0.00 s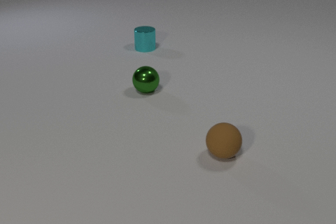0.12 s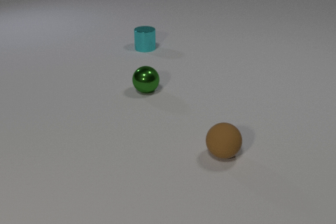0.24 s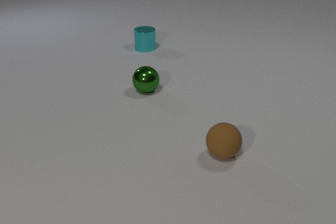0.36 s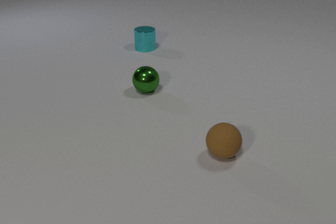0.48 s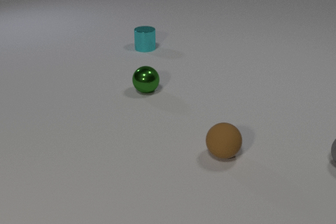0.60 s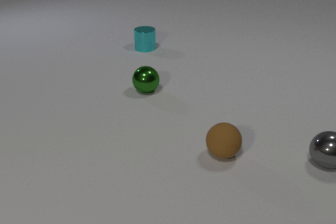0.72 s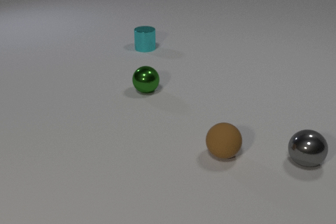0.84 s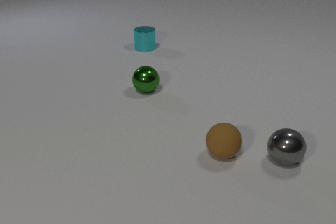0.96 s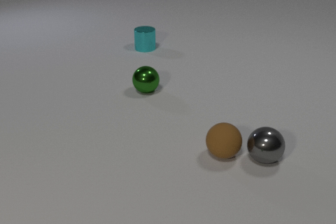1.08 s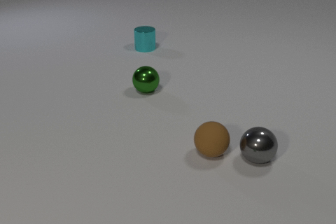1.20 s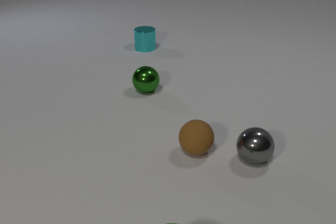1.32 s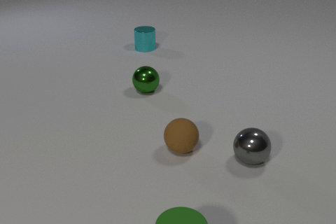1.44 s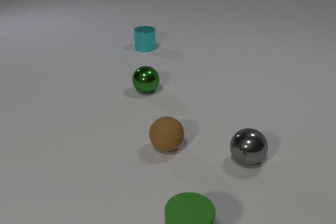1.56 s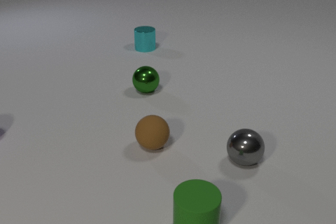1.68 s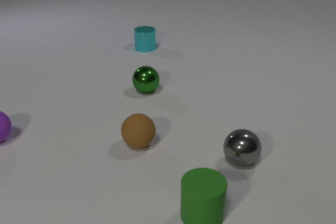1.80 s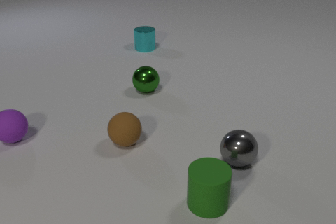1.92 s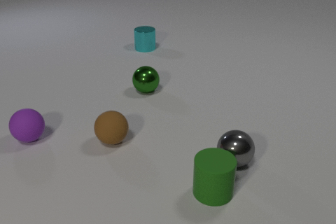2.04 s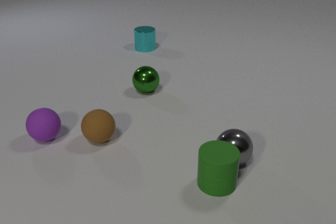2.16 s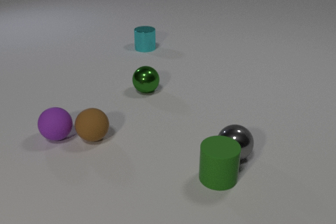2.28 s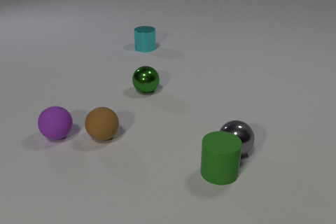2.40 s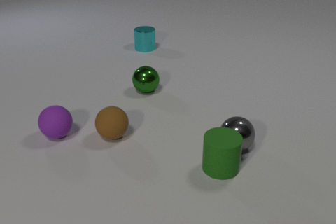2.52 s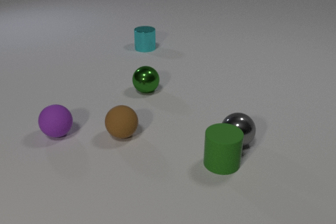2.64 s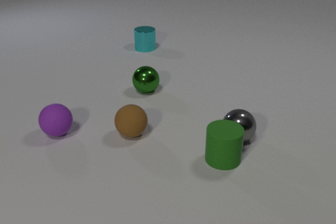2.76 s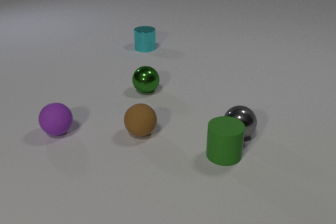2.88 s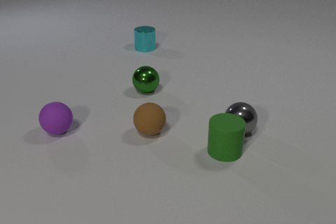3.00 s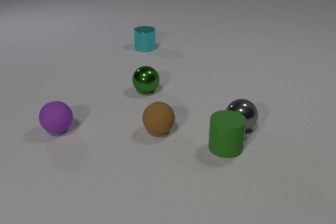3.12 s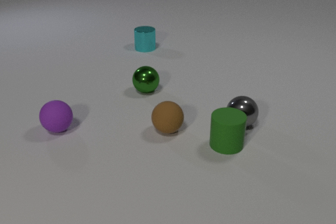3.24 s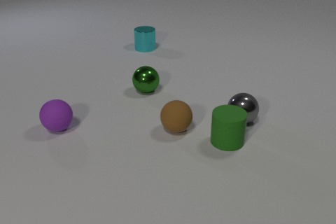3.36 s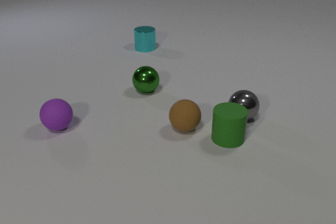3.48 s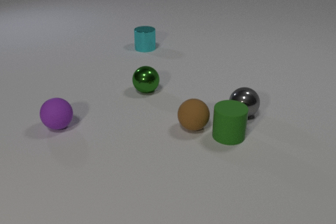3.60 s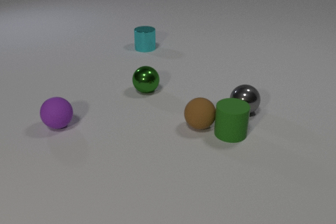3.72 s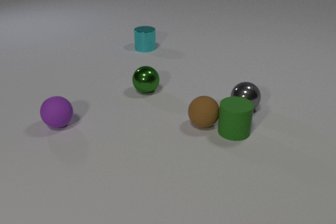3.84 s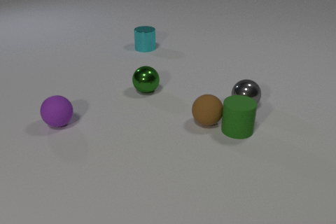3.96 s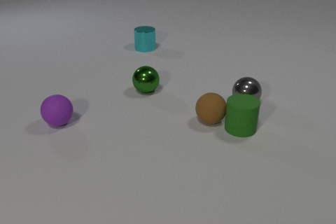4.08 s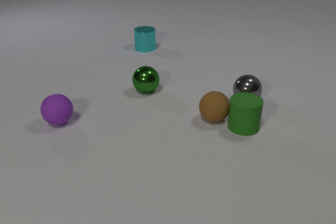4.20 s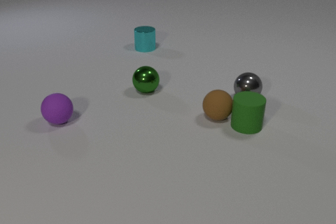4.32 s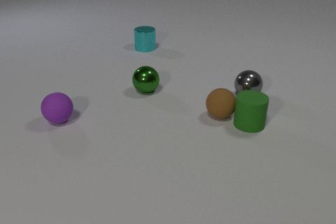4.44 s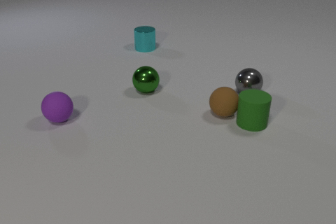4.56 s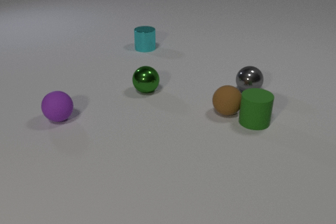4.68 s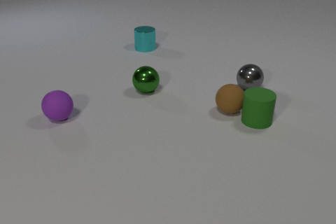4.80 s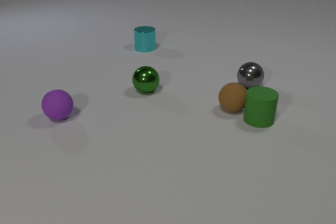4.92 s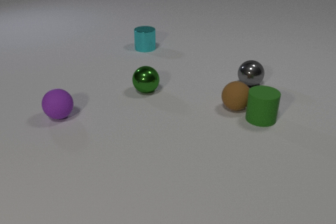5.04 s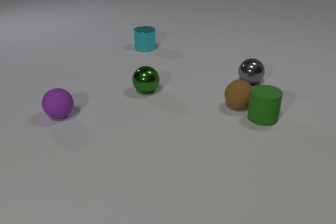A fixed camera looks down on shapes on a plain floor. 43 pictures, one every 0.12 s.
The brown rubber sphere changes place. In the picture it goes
away from the camera.
The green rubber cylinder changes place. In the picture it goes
away from the camera.
0.00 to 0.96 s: The gray metal sphere comes in at the right edge, rolls to the left.
0.96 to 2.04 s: The gray metal sphere rolls to the left. The brown rubber sphere rolls to the left. The green rubber cylinder comes in at the bottom edge, slides away from the camera. The purple rubber sphere comes in at the left edge, rolls to the right. The gray metal sphere and the brown rubber sphere collide. The gray metal sphere and the green rubber cylinder collide.
2.04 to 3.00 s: The gray metal sphere rolls away from the camera. The brown rubber sphere rolls to the right. The green rubber cylinder slides away from the camera. The purple rubber sphere rolls to the right and away from the camera. The brown rubber sphere and the purple rubber sphere collide.
3.00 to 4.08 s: The gray metal sphere rolls away from the camera. The brown rubber sphere rolls to the right and away from the camera. The green rubber cylinder slides away from the camera and to the right. The purple rubber sphere rolls away from the camera. The brown rubber sphere and the green rubber cylinder collide.
4.08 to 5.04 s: The gray metal sphere rolls away from the camera. The brown rubber sphere rolls away from the camera and to the right. The green rubber cylinder slides away from the camera and to the right. The purple rubber sphere rolls away from the camera.
What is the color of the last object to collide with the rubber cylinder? brown.
Are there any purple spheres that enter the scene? yes.
What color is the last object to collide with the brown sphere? green.
